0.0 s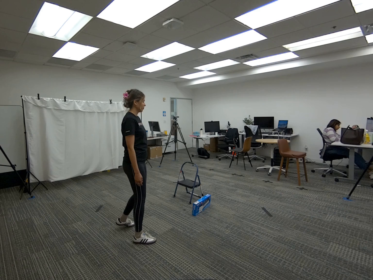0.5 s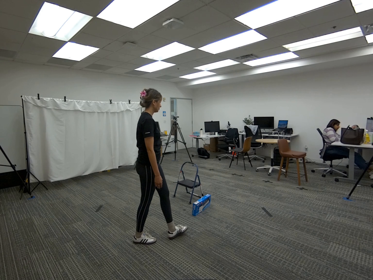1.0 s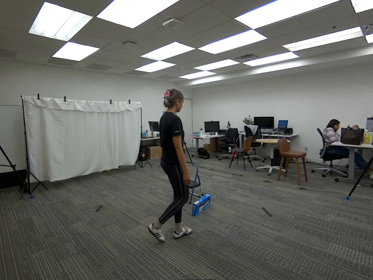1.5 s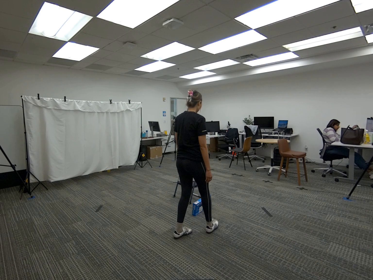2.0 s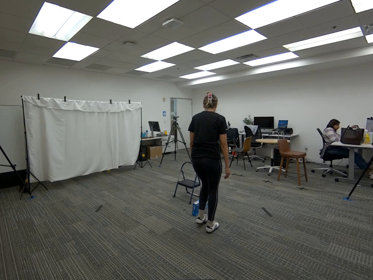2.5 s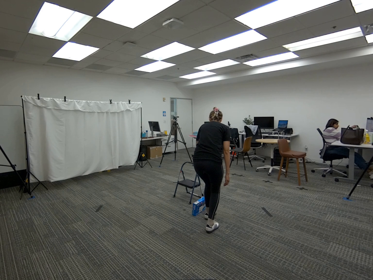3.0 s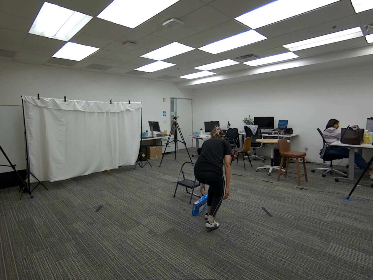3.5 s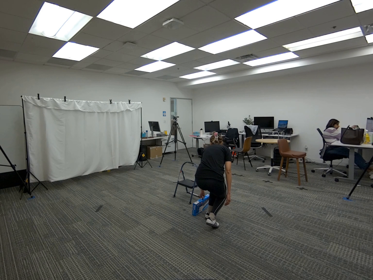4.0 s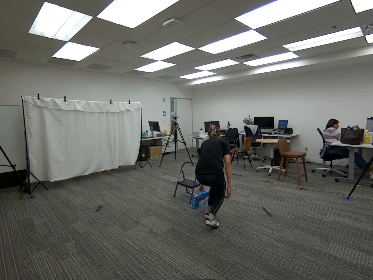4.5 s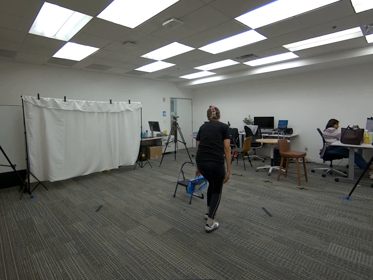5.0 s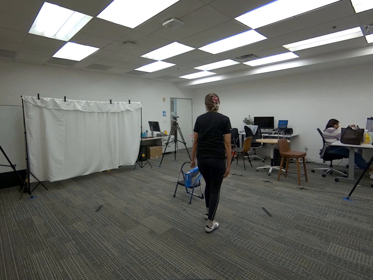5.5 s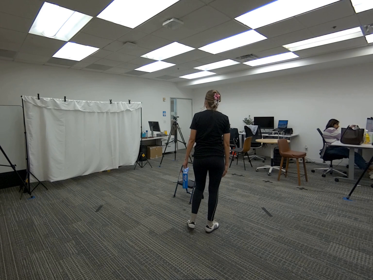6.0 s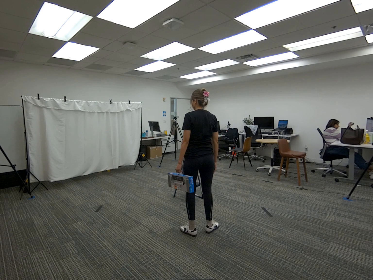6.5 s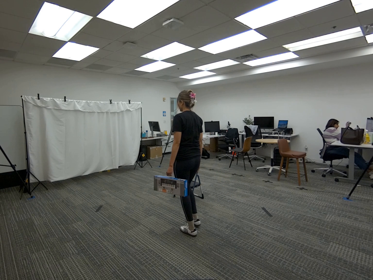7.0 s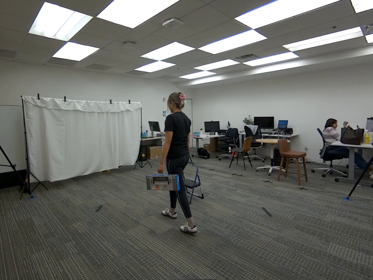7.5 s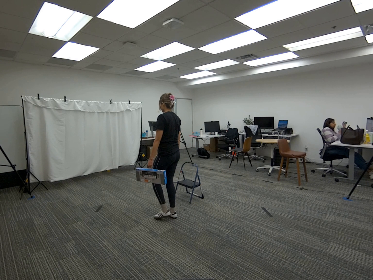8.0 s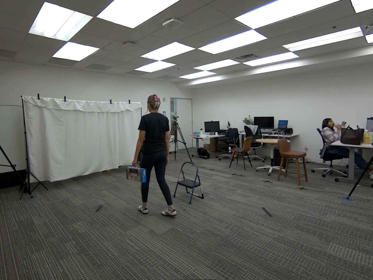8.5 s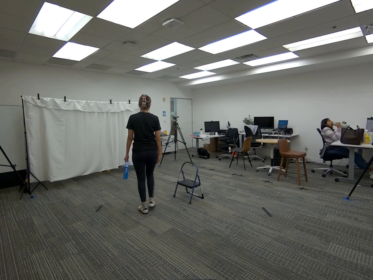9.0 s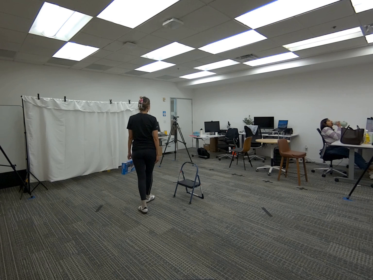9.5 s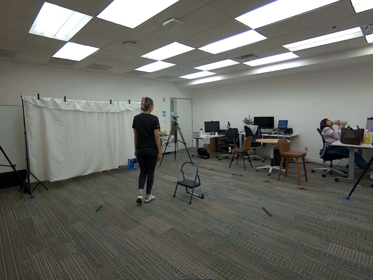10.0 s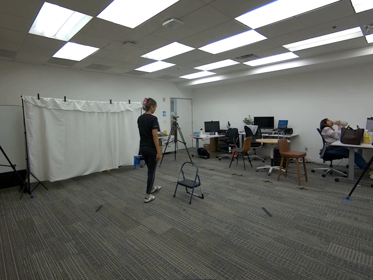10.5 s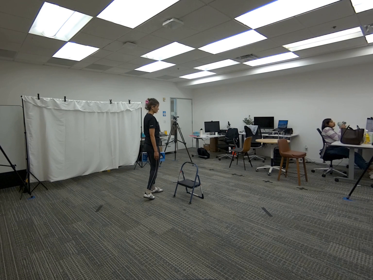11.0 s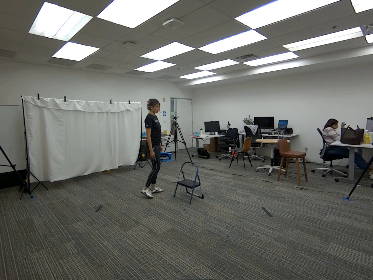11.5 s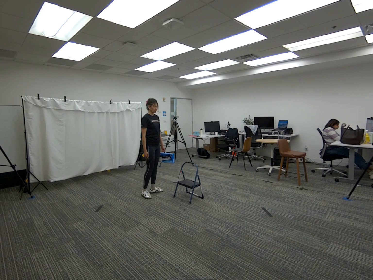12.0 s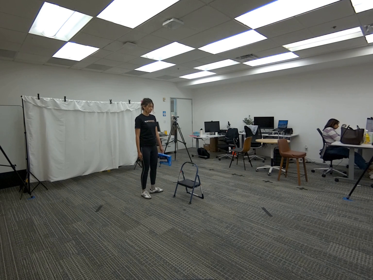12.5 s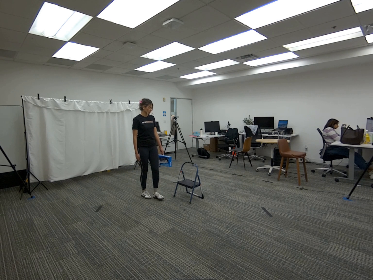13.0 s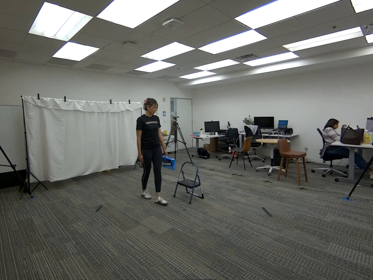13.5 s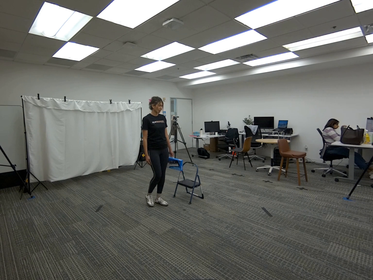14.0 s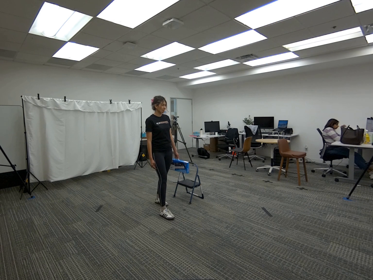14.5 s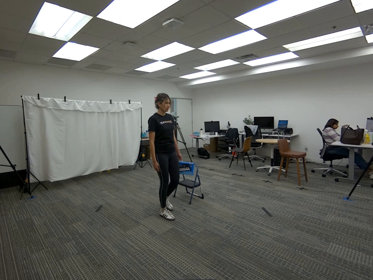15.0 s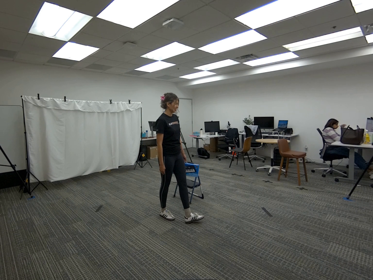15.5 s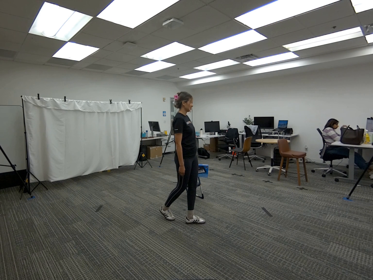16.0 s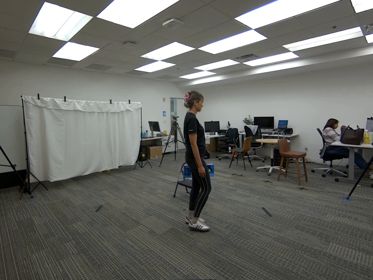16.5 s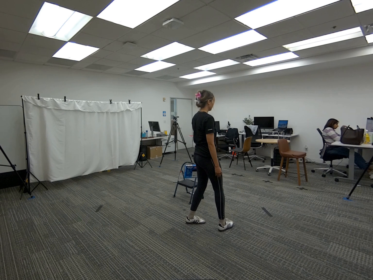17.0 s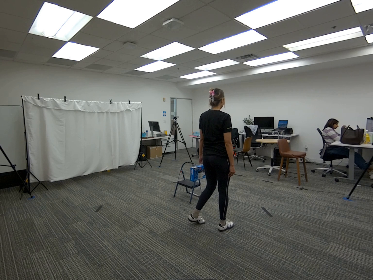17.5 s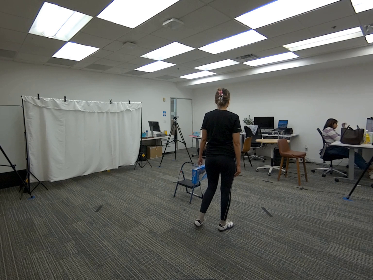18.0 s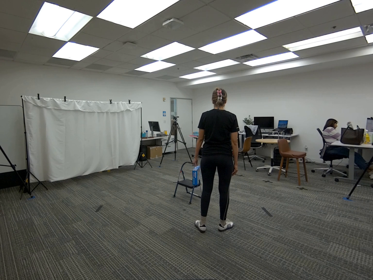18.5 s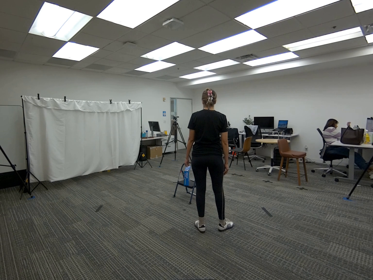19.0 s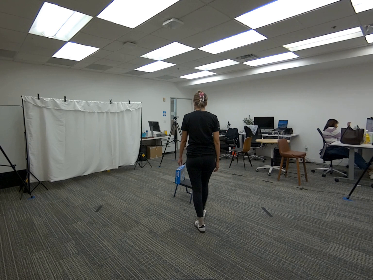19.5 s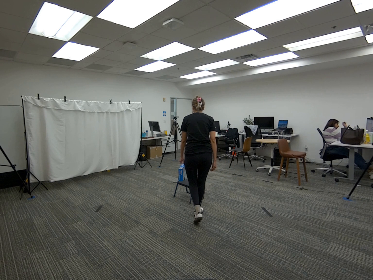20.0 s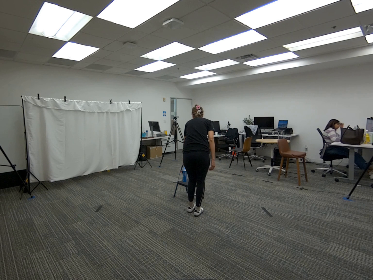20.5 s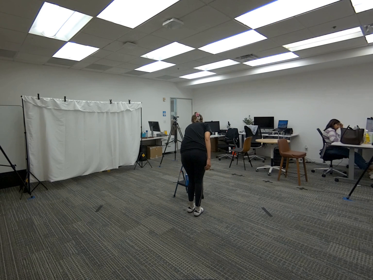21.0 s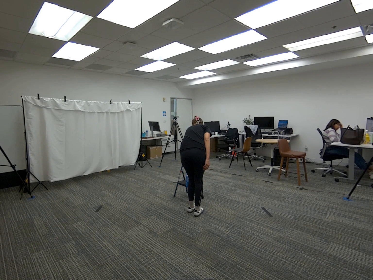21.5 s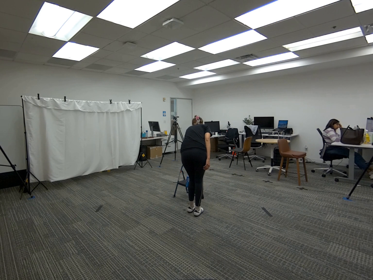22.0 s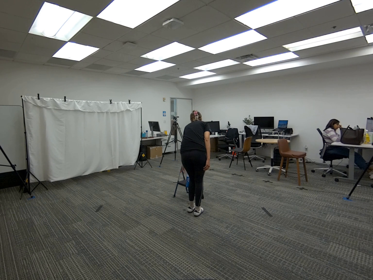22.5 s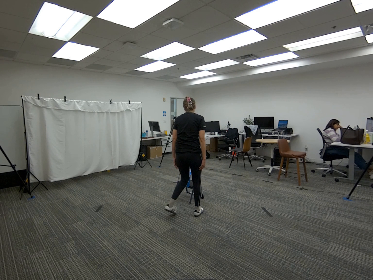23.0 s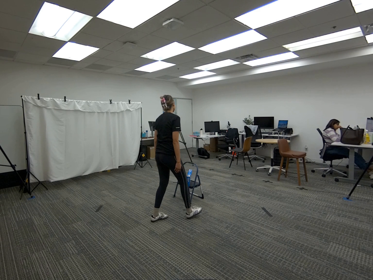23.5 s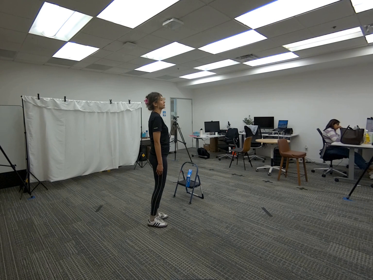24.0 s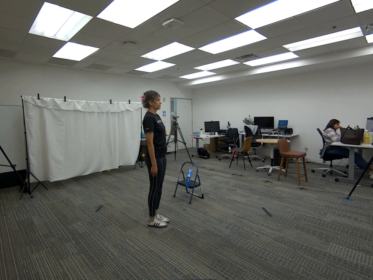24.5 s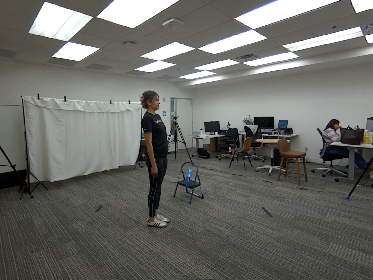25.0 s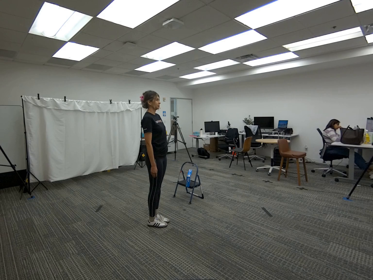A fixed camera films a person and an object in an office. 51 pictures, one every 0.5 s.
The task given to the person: Walk over to the keyboard box on the ground and using your left hand pick up the keyboard box from the handle and walk within the bounding area and place the keyboard box on the step ladder when complete.
